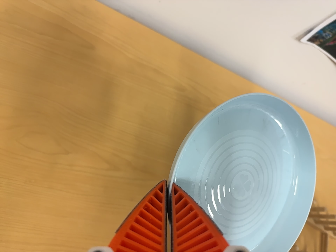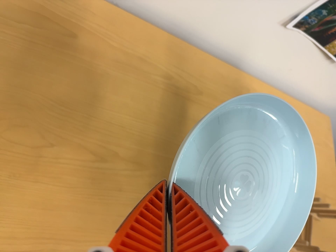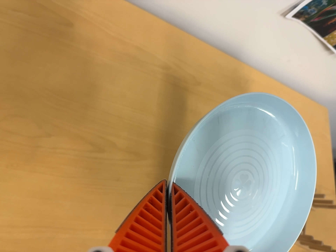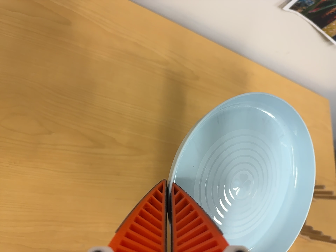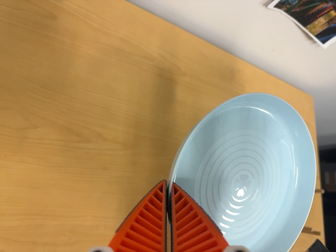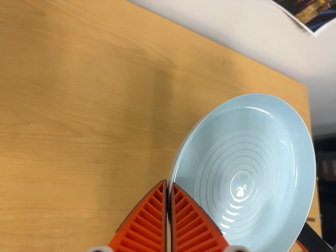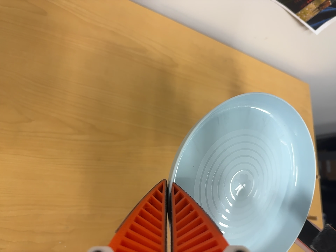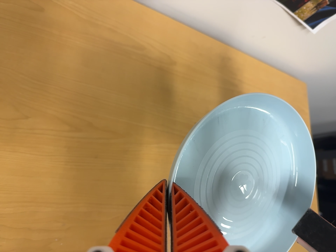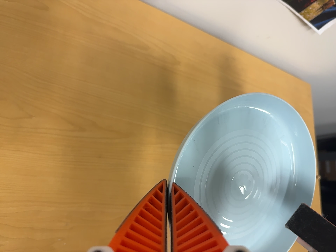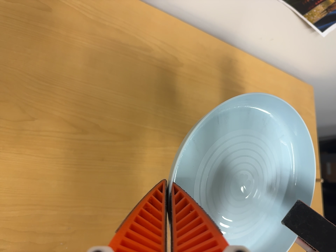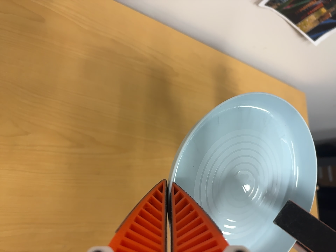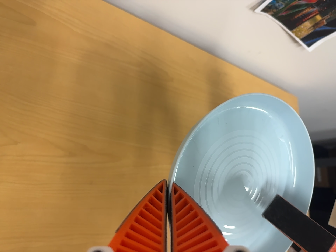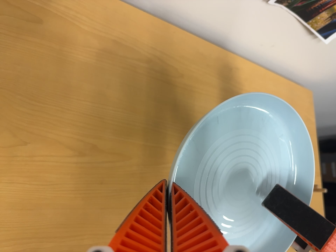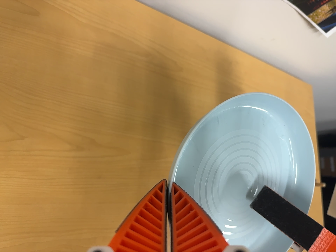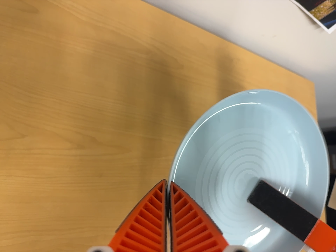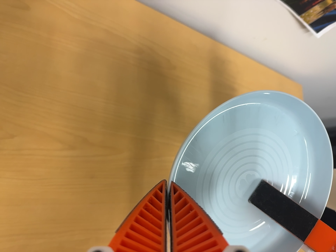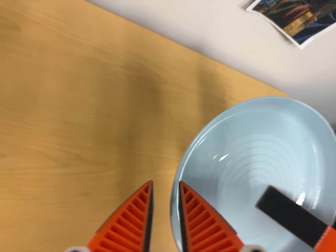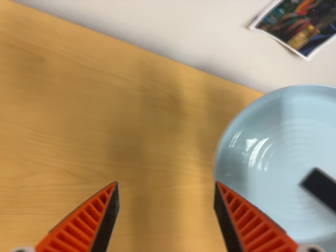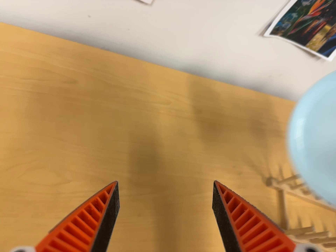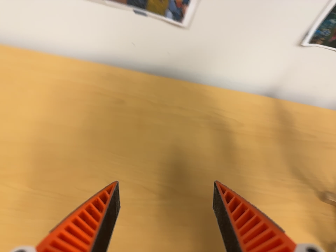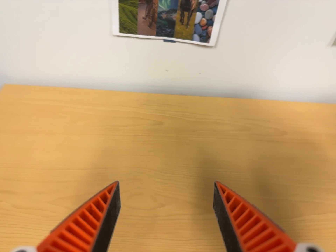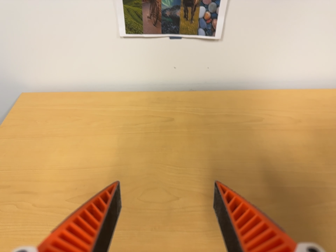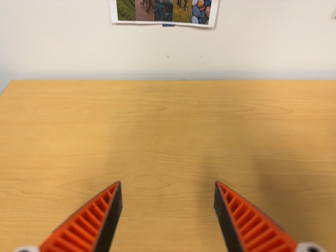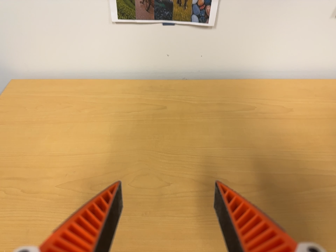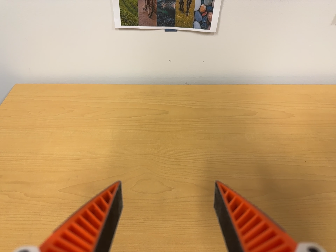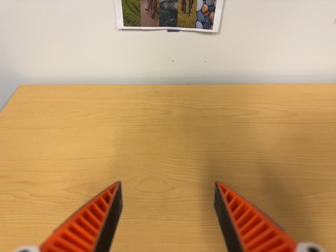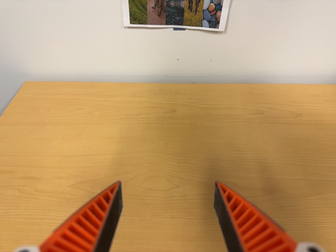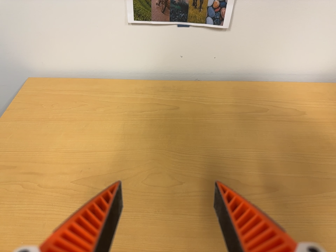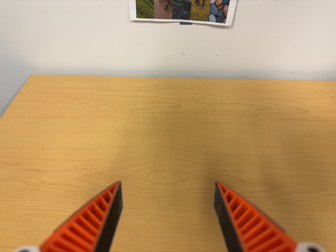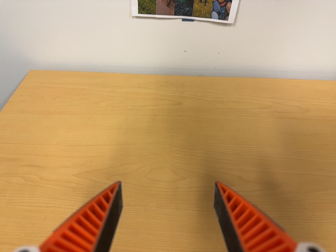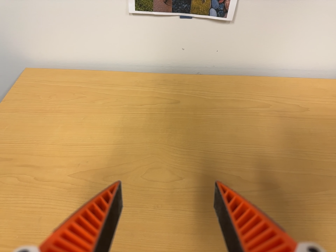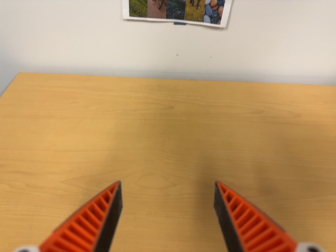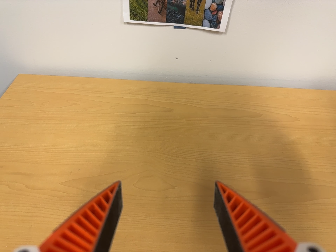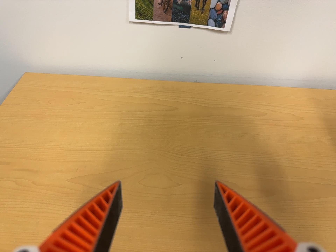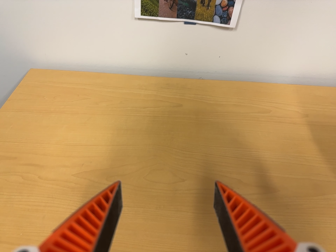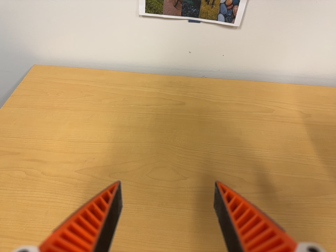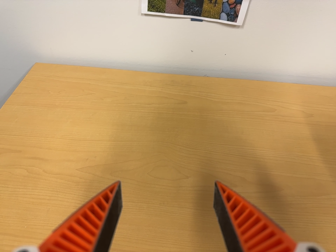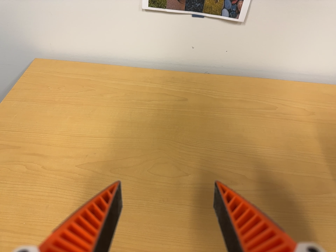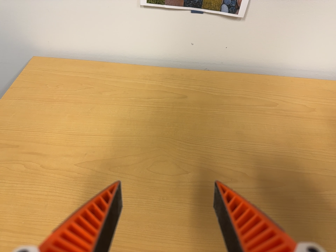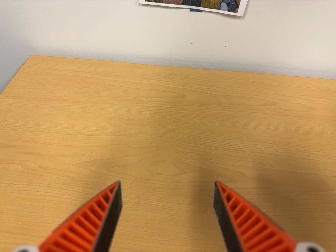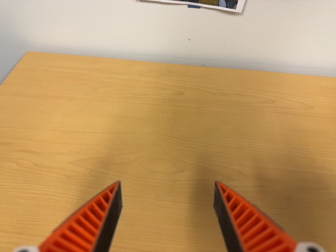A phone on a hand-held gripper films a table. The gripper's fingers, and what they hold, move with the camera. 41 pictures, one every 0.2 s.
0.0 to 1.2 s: The camera travels to its right, about 5 cm, so close, fixed things drift to the left. Its aim tips toward the bottom of its view by about 10 degrees, and the scene shifts upward.
1.2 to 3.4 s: The camera shifts only a little, or ends up much as it began.
3.4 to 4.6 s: The camera pans to its left by about 30 degrees. It travels toward the bottom of its view and backward, about 14 cm. Its aim tips toward the top of its view by about 20 degrees. It rolls about its line of sight by about 15 degrees, and the scene rotates counterclockwise.
4.6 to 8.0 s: The camera shifts only a little, or ends up much as it began.
The film runs forward here.
